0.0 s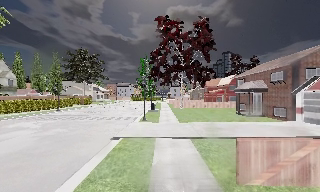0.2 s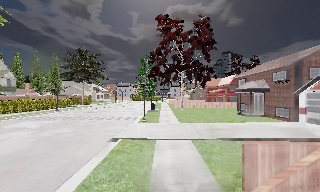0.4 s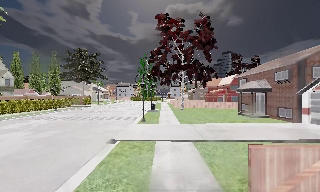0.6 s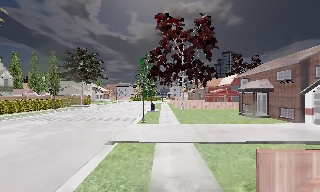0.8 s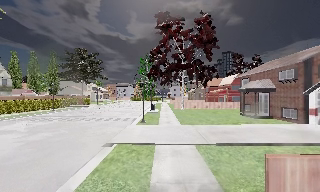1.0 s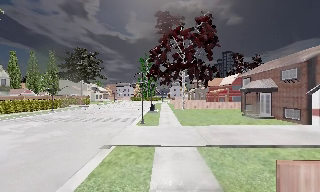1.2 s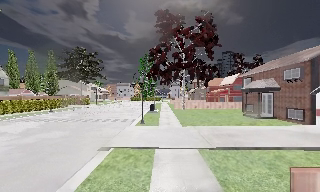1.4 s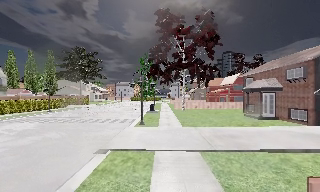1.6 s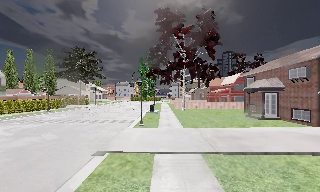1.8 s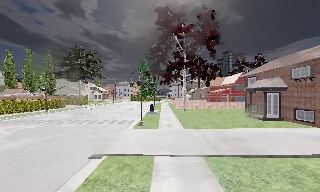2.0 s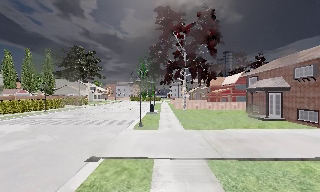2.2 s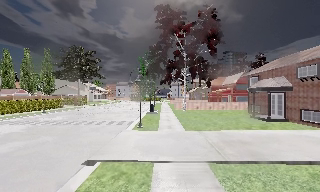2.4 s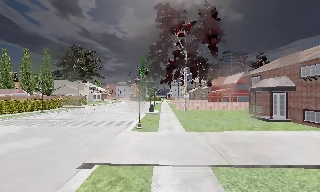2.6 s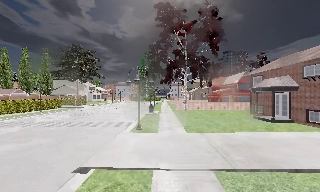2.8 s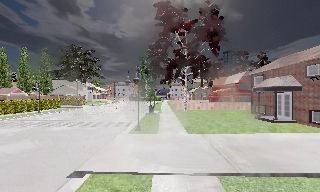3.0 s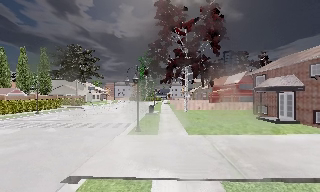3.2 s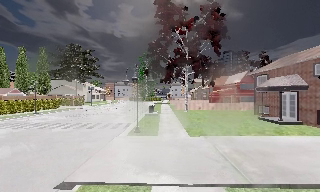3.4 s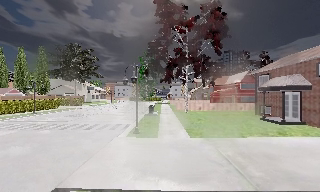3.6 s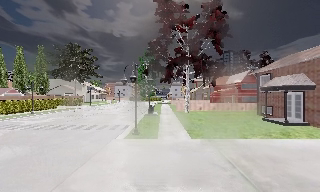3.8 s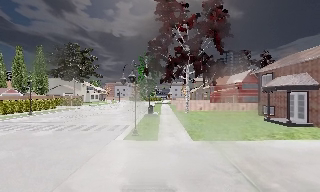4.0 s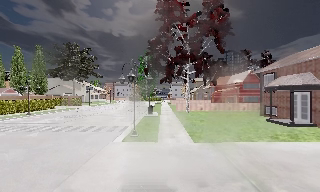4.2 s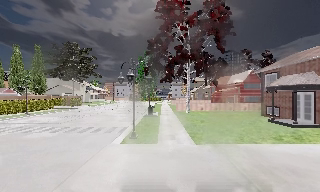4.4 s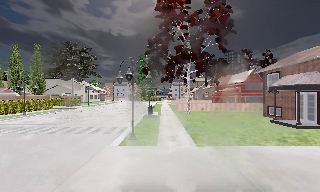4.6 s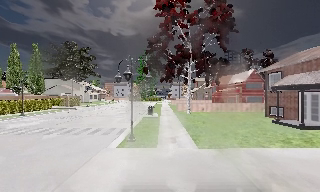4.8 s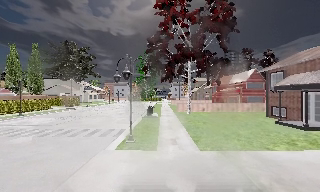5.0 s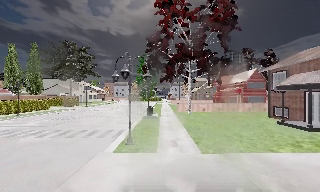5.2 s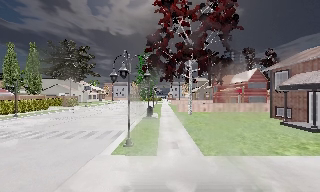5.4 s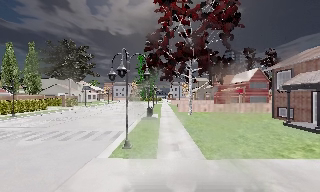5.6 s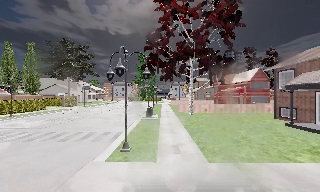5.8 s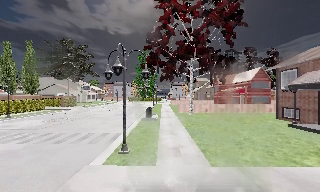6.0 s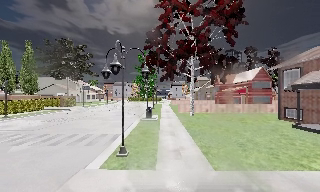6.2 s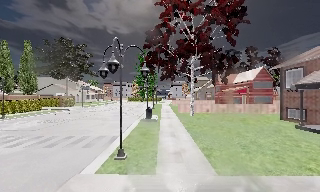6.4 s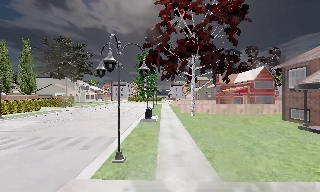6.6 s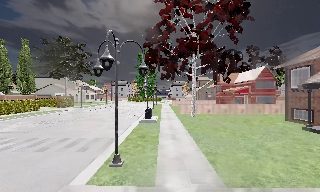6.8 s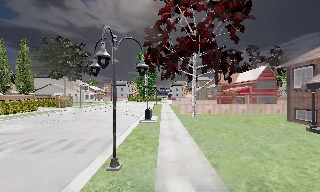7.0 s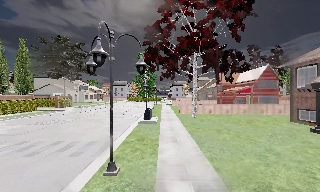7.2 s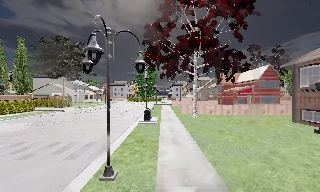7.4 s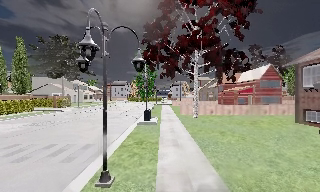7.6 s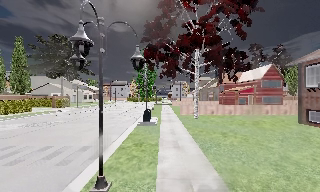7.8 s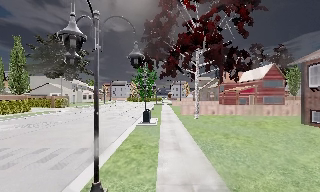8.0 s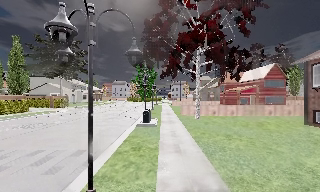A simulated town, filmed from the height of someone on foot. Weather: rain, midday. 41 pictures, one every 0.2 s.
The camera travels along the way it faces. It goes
forward.
0.0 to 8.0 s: The camera travels forward, about 13 m, so what stands in front looms larger.
The film runs forward here.
